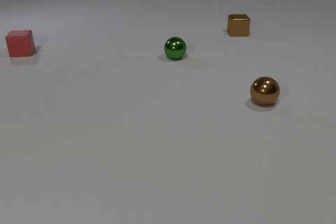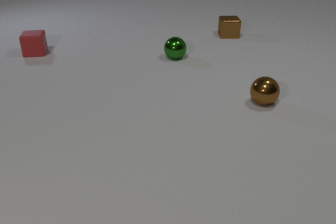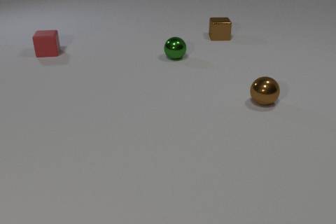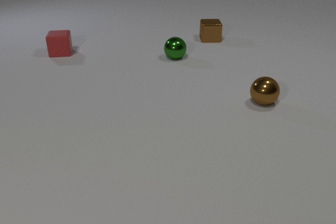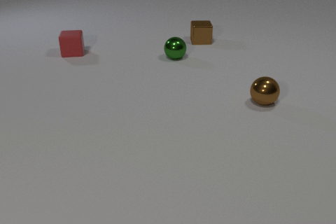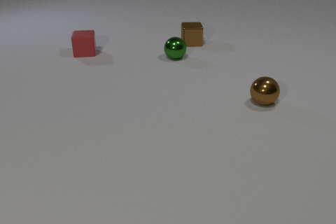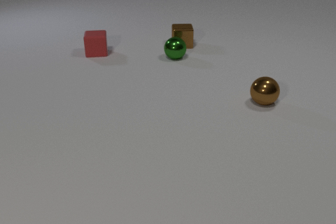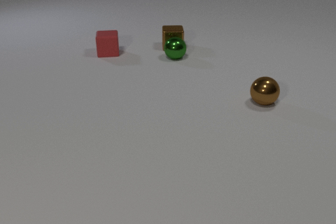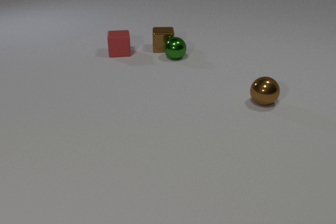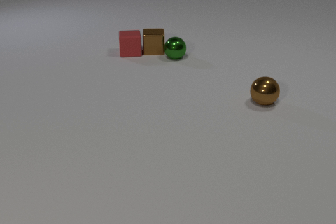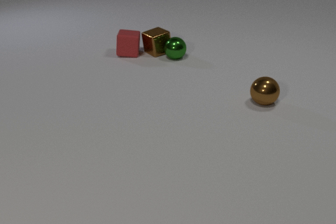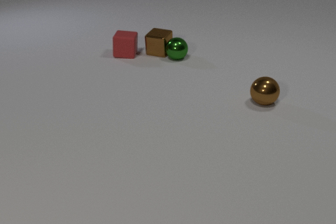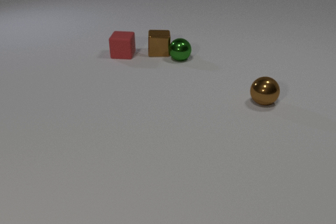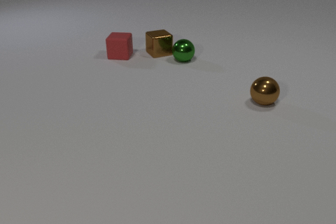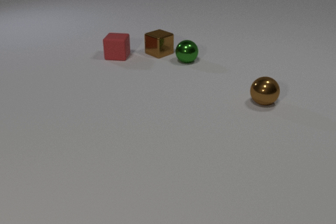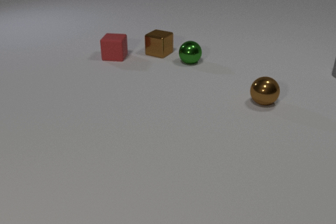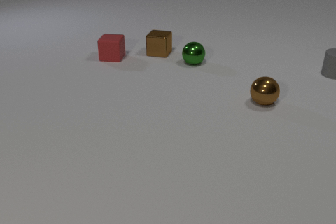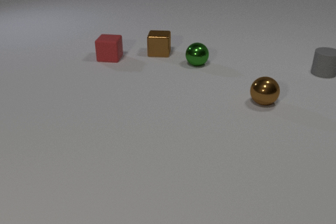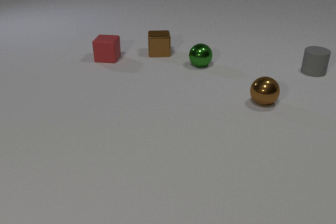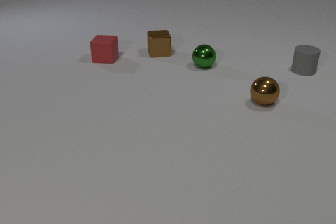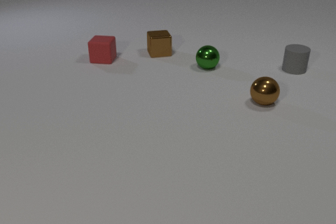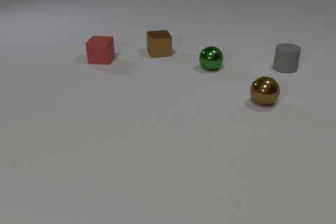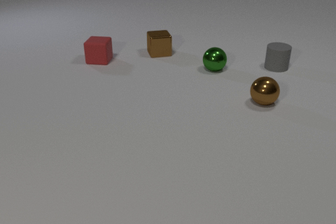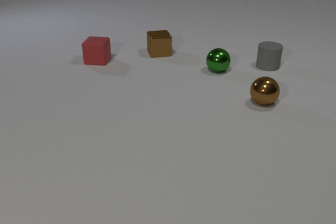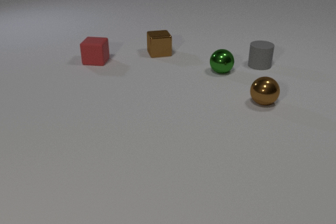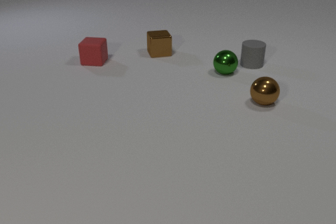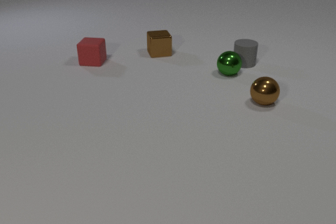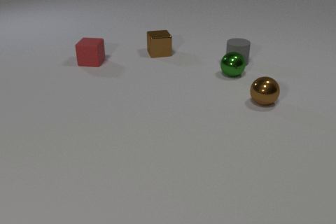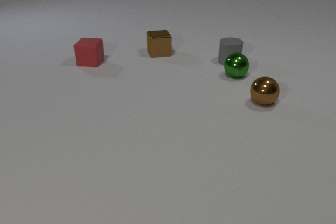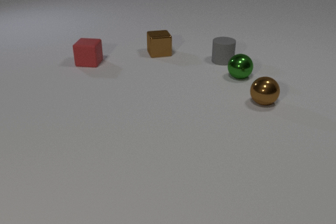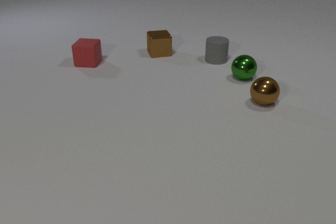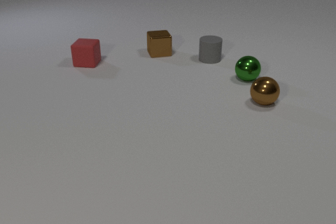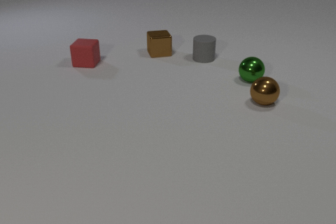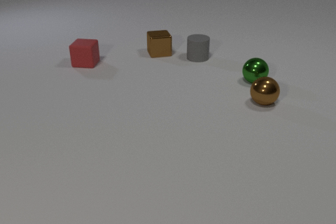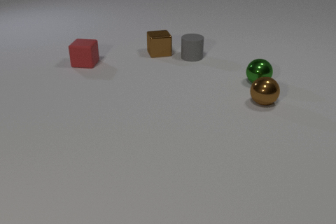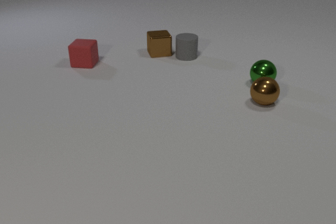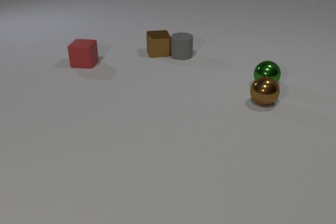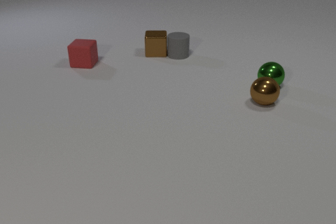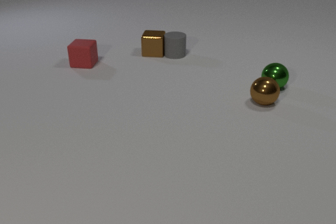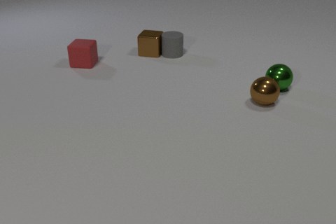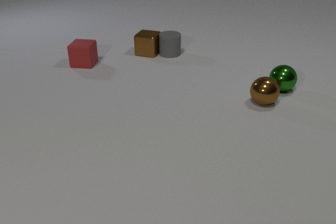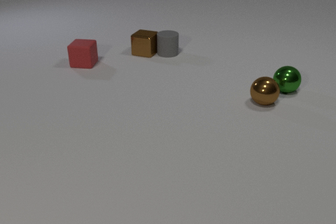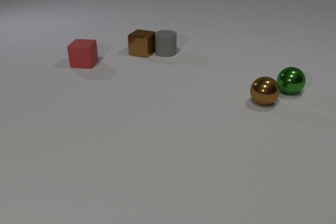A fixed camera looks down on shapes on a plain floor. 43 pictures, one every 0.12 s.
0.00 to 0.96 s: The red rubber cube slides to the right. The brown metal cube slides to the left and toward the camera.
0.96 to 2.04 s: The red rubber cube slides toward the camera and to the left. The brown metal cube slides toward the camera, spins counterclockwise seen from above by about 165 degrees, its near face sliding to the right. The green metal sphere rolls to the right and toward the camera. The gray rubber cylinder comes in at the right edge, slides to the left. The red rubber cube and the brown metal cube collide. The brown metal cube and the green metal sphere collide.
2.04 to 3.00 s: The red rubber cube slides to the left and toward the camera. The green metal sphere rolls to the right and toward the camera. The gray rubber cylinder slides to the left.
3.00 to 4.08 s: The red rubber cube slides to the left. The green metal sphere rolls to the right and toward the camera. The gray rubber cylinder slides to the left.
4.08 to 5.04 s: The brown metal cube slides to the left, spins clockwise seen from above by about 30 degrees, its near face sliding to the left. The green metal sphere rolls to the right and toward the camera. The gray rubber cylinder slides to the left and away from the camera. The brown metal cube and the gray rubber cylinder collide.
How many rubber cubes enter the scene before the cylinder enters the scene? 0.
Are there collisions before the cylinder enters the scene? yes.
How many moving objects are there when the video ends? 3.
